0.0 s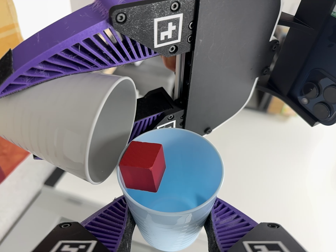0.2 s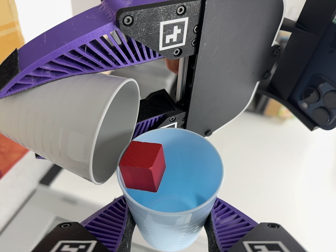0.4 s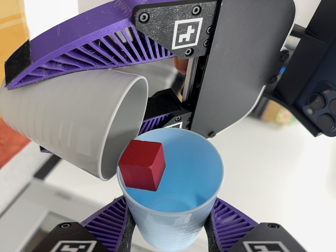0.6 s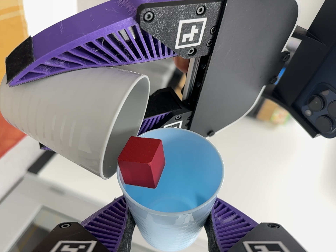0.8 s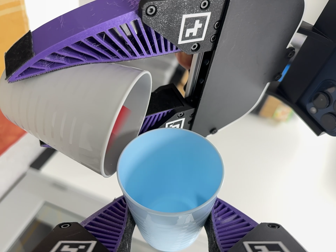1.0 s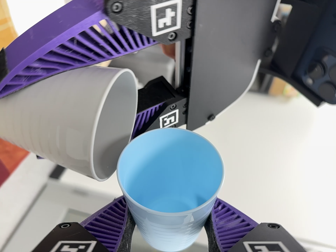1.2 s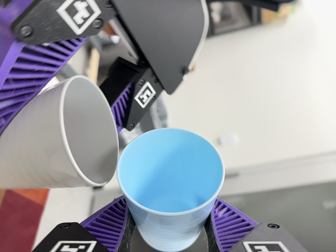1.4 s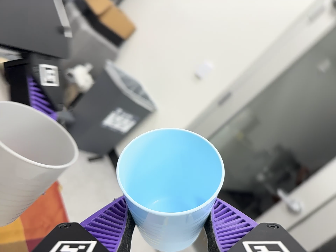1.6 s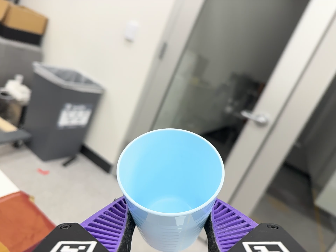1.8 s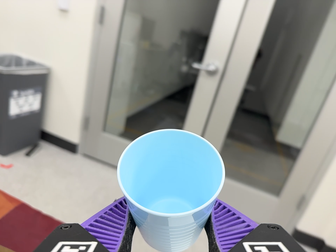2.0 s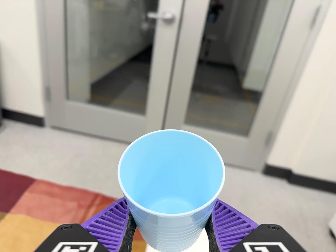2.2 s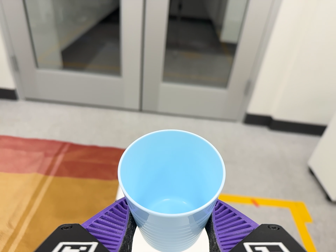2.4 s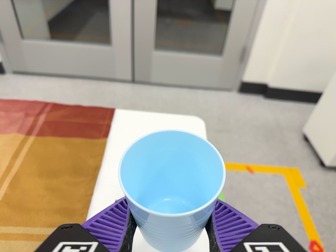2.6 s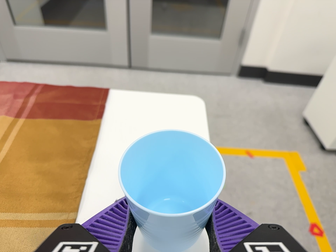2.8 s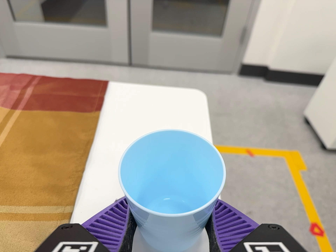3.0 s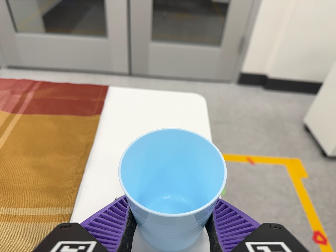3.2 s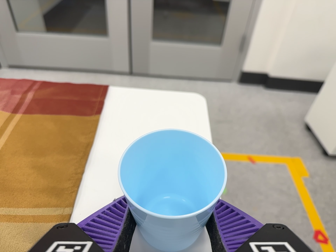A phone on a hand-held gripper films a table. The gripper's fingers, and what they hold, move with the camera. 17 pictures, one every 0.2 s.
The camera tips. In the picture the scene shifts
upward.
The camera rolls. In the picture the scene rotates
counterclockwise.
0.0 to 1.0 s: The camera shifts only a little, or ends up much as it began.
1.0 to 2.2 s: The scene slides to the left, as the camera pans about 20 degrees to its right. It travels to its right and toward the bottom of its view, about 34 cm, so close, fixed things drift to the left. Its aim tips toward the bottom of its view by about 45 degrees, and the scene shifts upward. It rolls about its line of sight by about 110 degrees, and the scene rotates counterclockwise.
2.2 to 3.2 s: The camera travels forward and toward the bottom of its view, about 8 cm, so what stands in front looms larger.
The film runs forward here.
